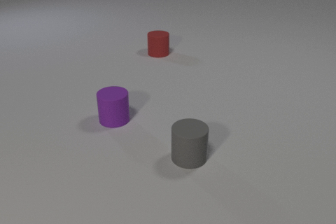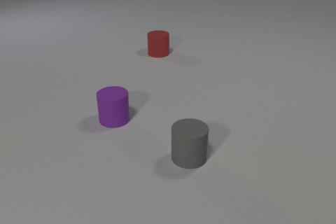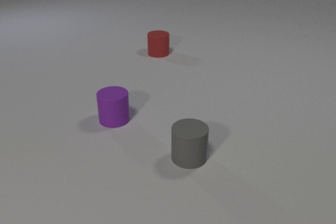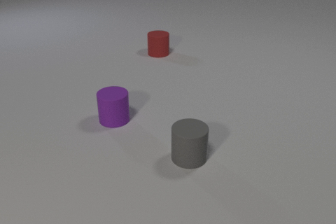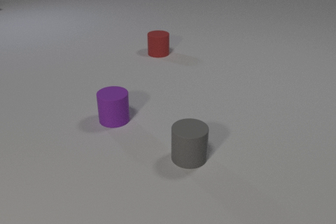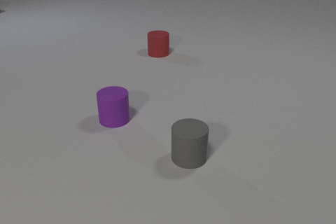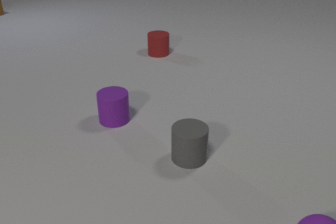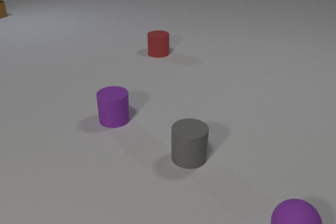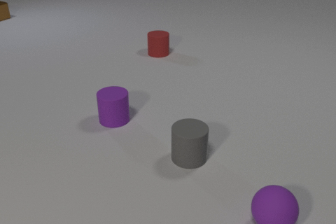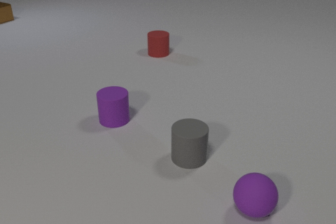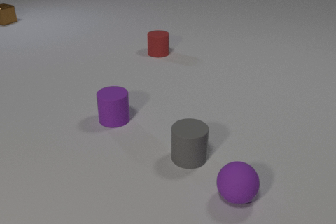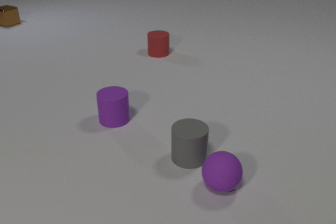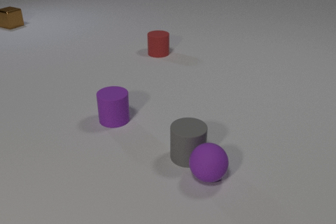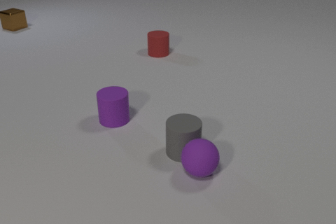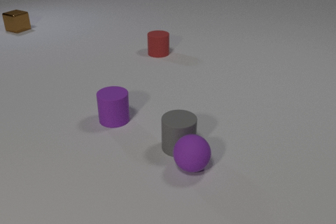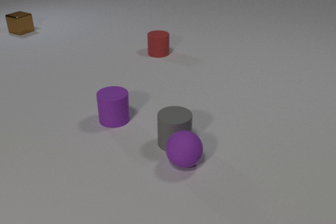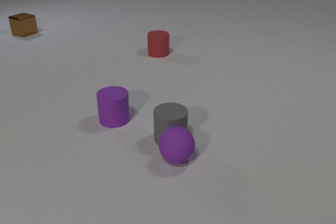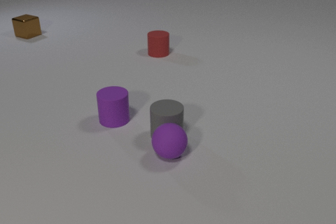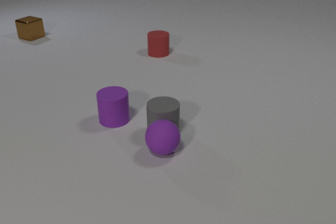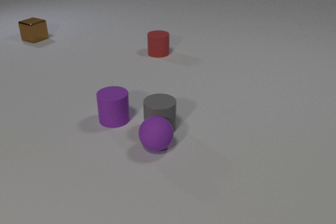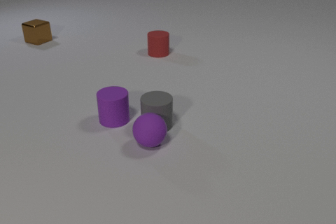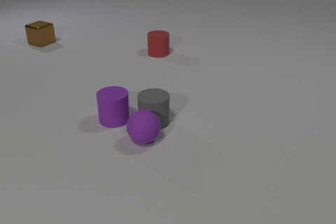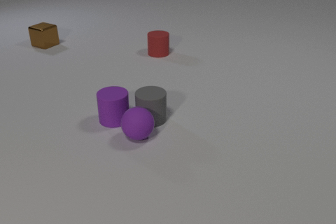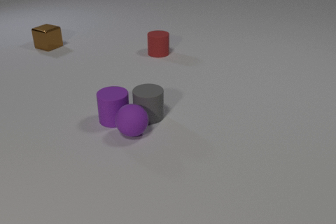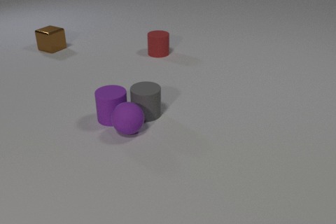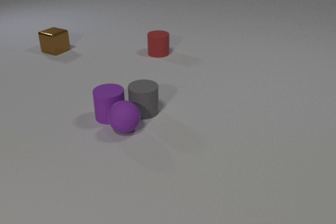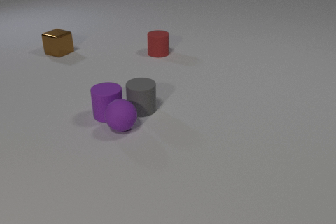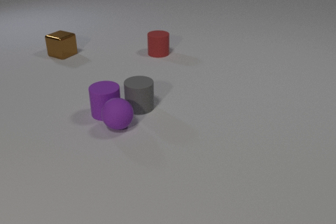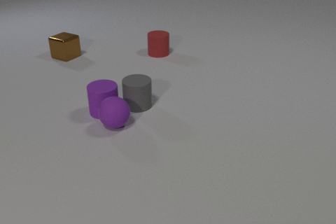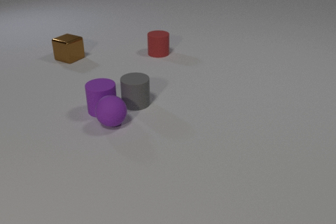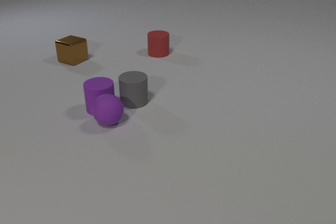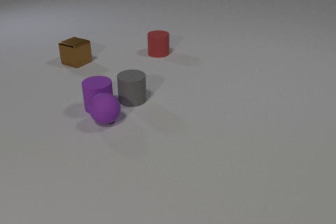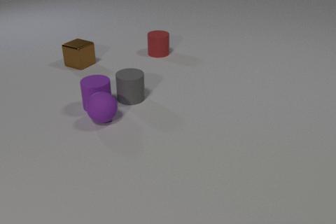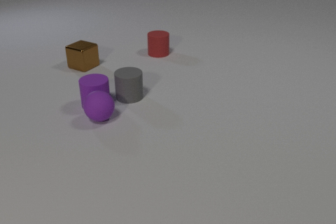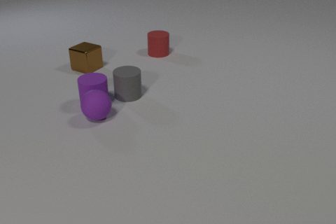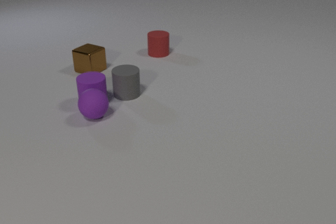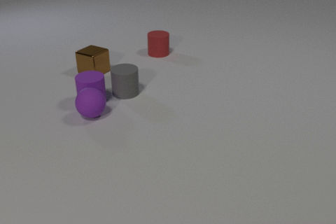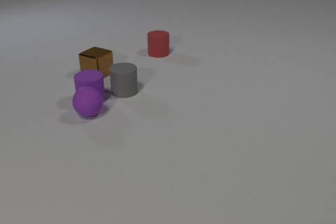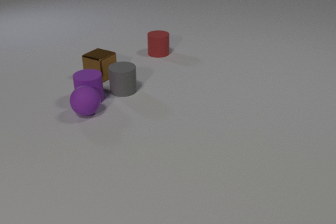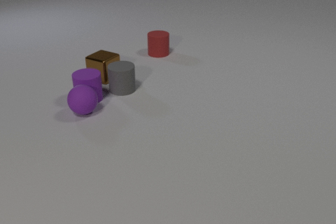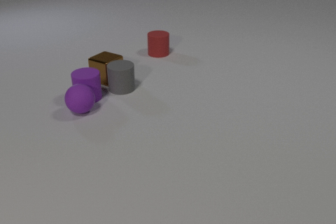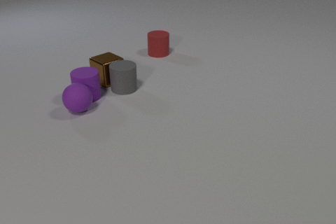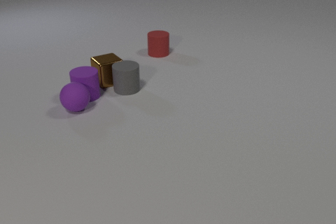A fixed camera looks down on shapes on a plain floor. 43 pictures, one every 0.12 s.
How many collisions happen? 3.
How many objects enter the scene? 2.
What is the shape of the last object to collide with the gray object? cube.
0.00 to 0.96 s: The purple rubber sphere comes in at the bottom edge, rolls to the left and away from the camera. The brown metal cube comes in at the left edge, slides toward the camera.
0.96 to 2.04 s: The purple rubber sphere rolls to the left and away from the camera. The gray rubber cylinder slides away from the camera and to the left. The brown metal cube slides toward the camera. The purple rubber sphere and the gray rubber cylinder collide.
2.04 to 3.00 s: The purple rubber sphere rolls away from the camera and to the left. The gray rubber cylinder slides away from the camera and to the left. The brown metal cube slides toward the camera and to the right. The purple rubber cylinder slides away from the camera. The purple rubber sphere and the purple rubber cylinder collide.
3.00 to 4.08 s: The purple rubber sphere rolls away from the camera and to the left. The gray rubber cylinder slides away from the camera and to the left. The brown metal cube slides toward the camera and to the right. The purple rubber cylinder slides away from the camera and to the left.
4.08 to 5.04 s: The purple rubber sphere rolls away from the camera and to the left. The gray rubber cylinder slides away from the camera. The brown metal cube slides toward the camera and to the right, spins clockwise seen from above by about 30 degrees, its near face sliding to the left. The purple rubber cylinder slides away from the camera and to the left. The gray rubber cylinder and the brown metal cube collide.
